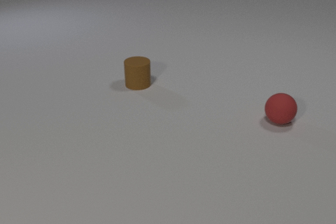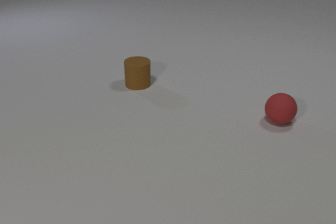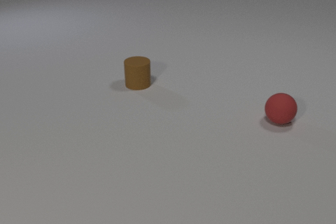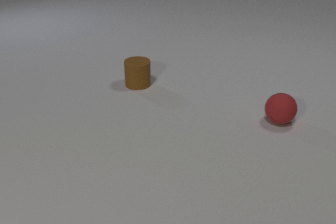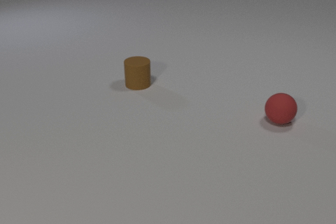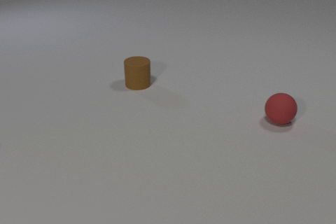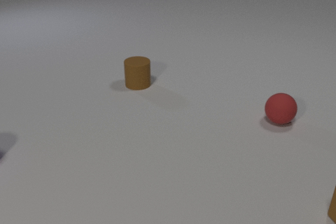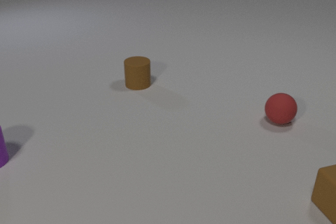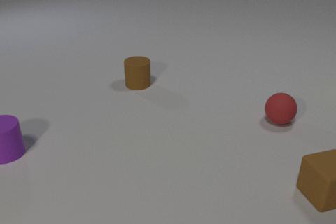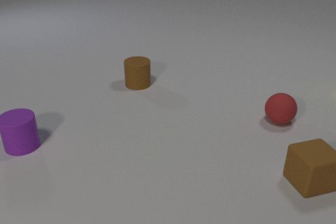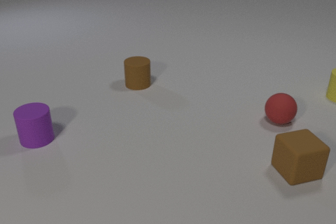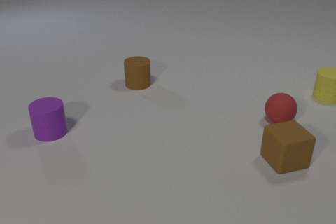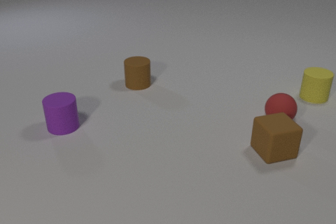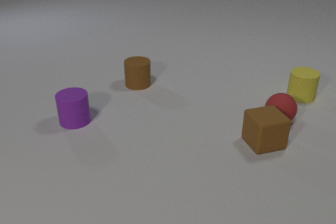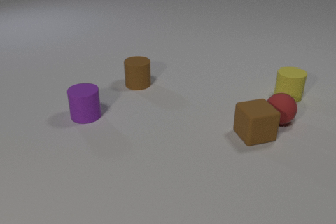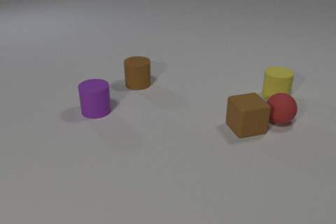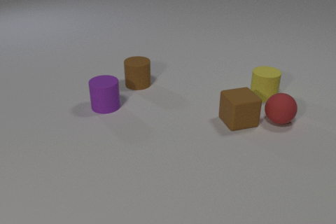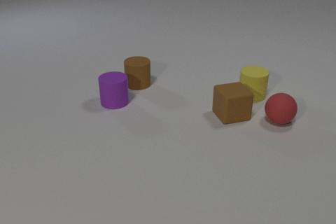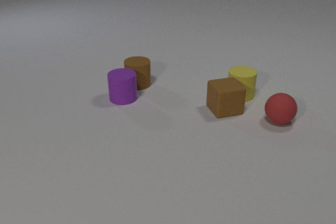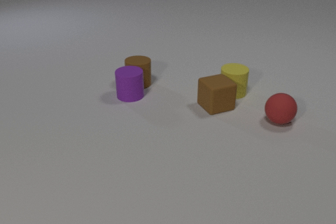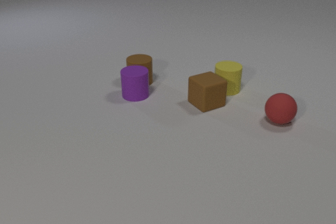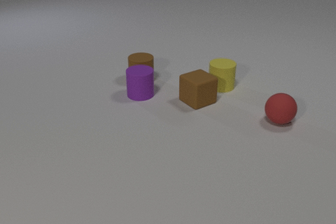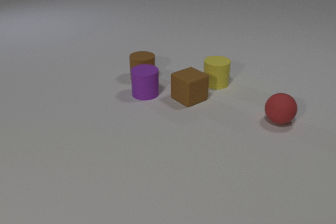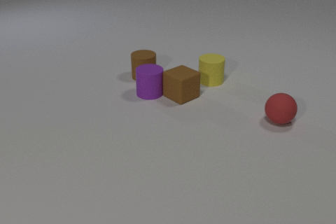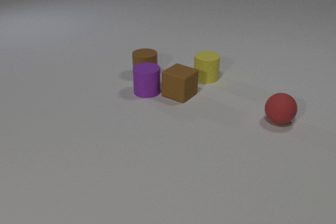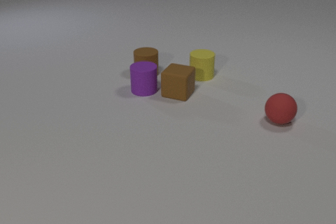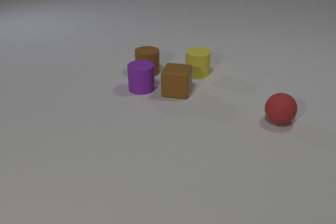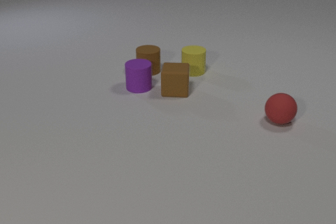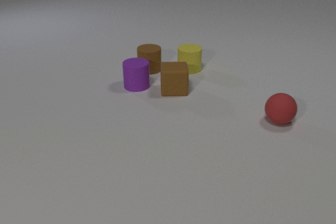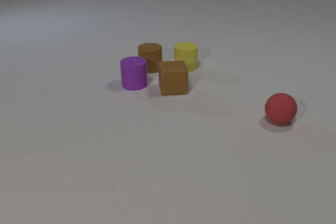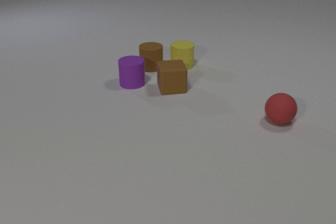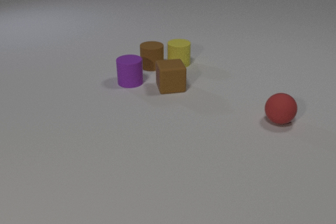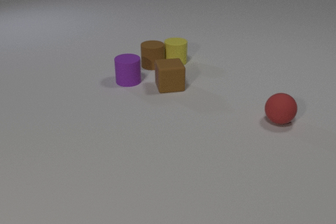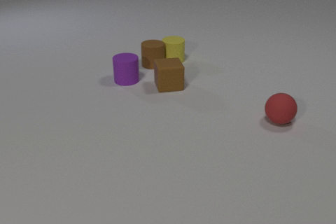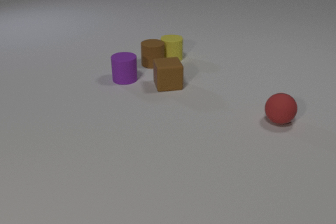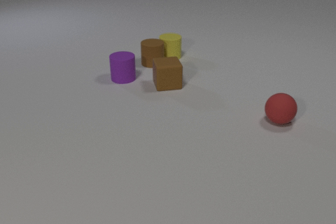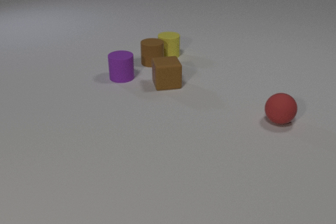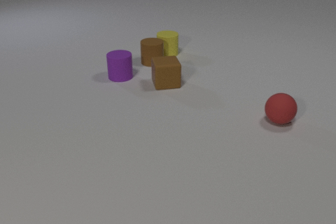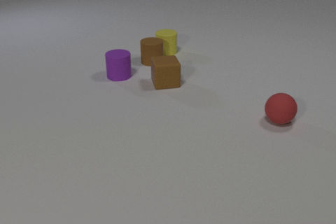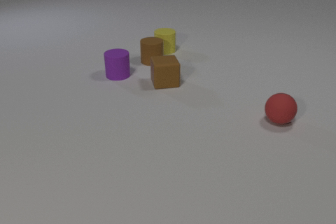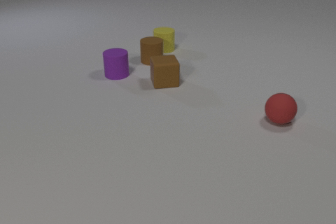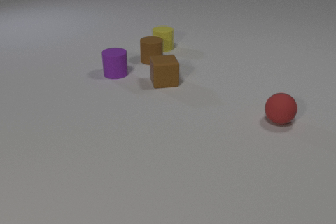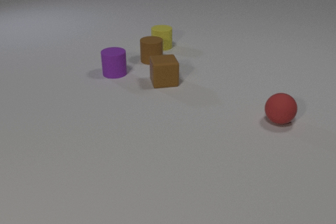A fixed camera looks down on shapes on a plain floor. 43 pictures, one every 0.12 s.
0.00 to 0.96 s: The brown rubber cube comes in at the right edge, slides to the left and away from the camera. The purple rubber cylinder comes in at the left edge, slides to the right and away from the camera.
0.96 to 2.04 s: The brown rubber cube slides away from the camera and to the left. The yellow rubber cylinder comes in at the right edge, slides to the left. The purple rubber cylinder slides to the right and away from the camera.
2.04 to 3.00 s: The brown rubber cube slides to the left and away from the camera, spins counterclockwise seen from above by about 45 degrees, its near face sliding to the right. The yellow rubber cylinder slides to the left and away from the camera. The brown rubber cylinder slides away from the camera. The purple rubber cylinder slides to the right and away from the camera. The brown rubber cube and the yellow rubber cylinder collide. The brown rubber cylinder and the purple rubber cylinder collide. The brown rubber cube and the purple rubber cylinder collide.
3.00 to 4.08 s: The brown rubber cube slides away from the camera and to the left, spins counterclockwise seen from above by about 30 degrees, its near face sliding to the right. The yellow rubber cylinder slides away from the camera and to the left. The brown rubber cylinder slides away from the camera. The purple rubber cylinder slides away from the camera and to the left. The yellow rubber cylinder and the brown rubber cylinder collide.
4.08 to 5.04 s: The brown rubber cube slides away from the camera. The yellow rubber cylinder slides away from the camera. The brown rubber cylinder slides away from the camera. The purple rubber cylinder slides away from the camera and to the left.
How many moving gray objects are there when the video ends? 0.
What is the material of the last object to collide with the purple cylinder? rubber.
How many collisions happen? 4.
